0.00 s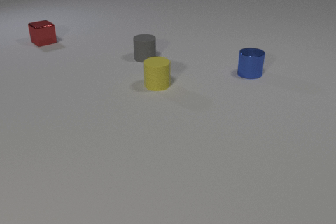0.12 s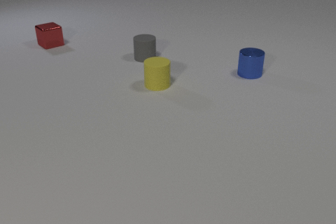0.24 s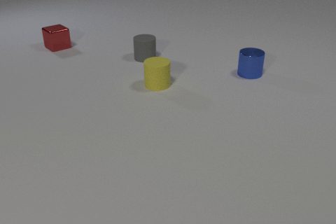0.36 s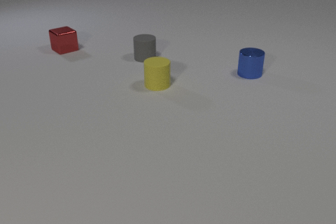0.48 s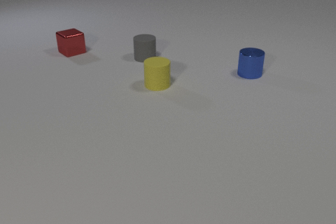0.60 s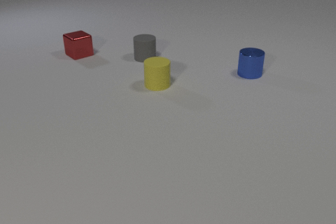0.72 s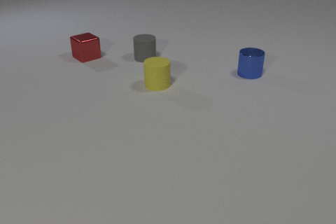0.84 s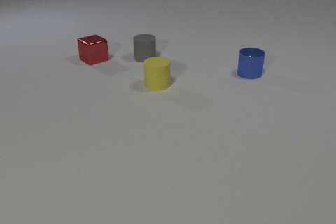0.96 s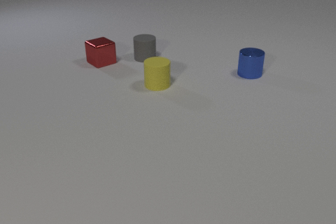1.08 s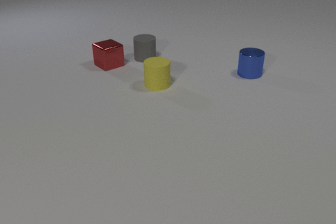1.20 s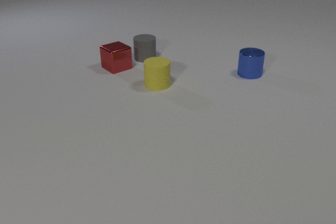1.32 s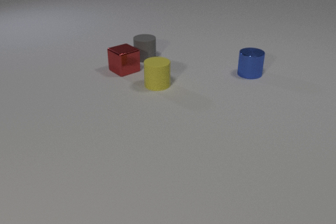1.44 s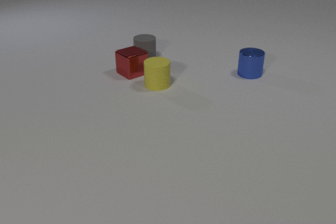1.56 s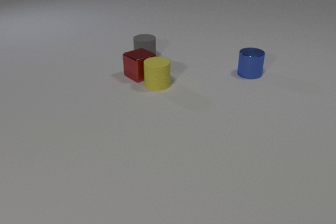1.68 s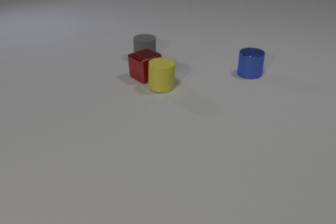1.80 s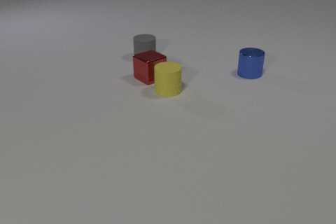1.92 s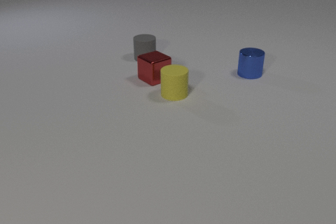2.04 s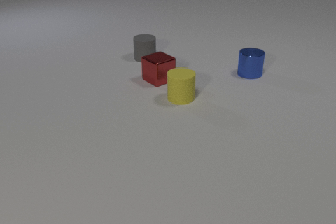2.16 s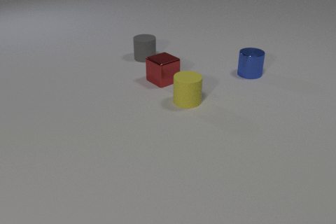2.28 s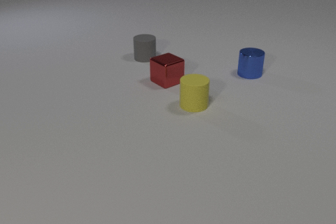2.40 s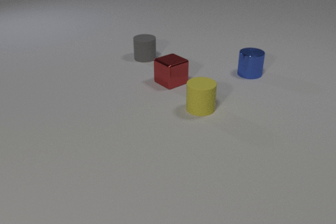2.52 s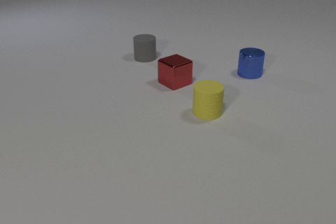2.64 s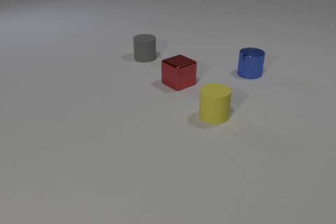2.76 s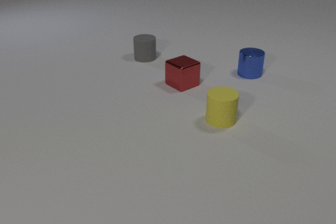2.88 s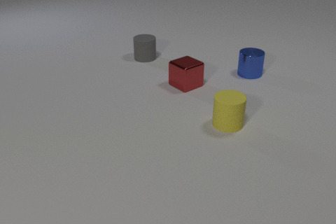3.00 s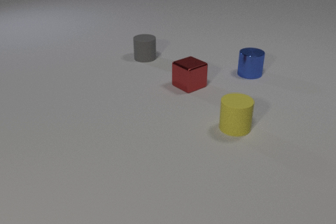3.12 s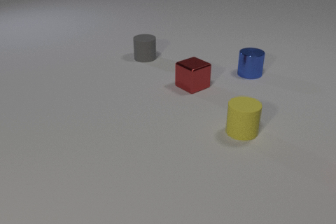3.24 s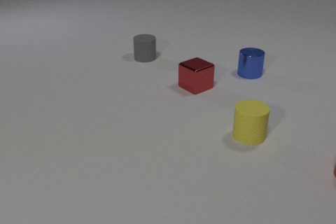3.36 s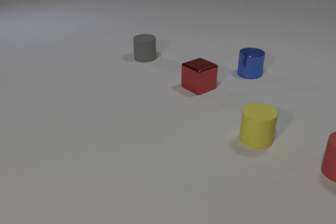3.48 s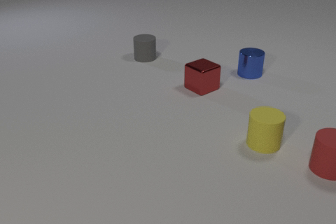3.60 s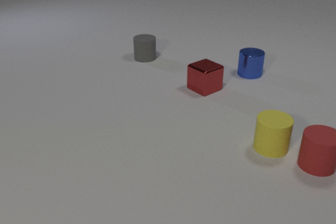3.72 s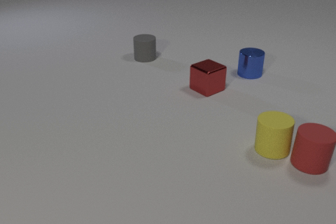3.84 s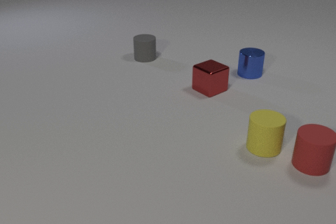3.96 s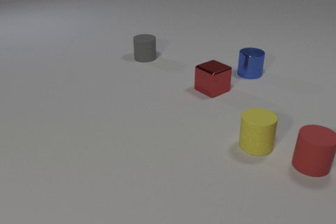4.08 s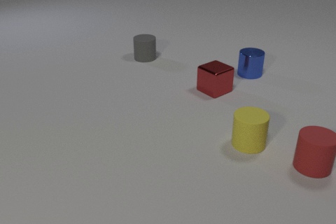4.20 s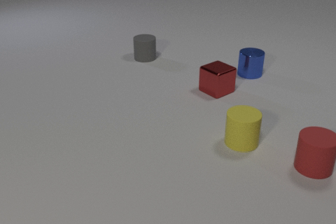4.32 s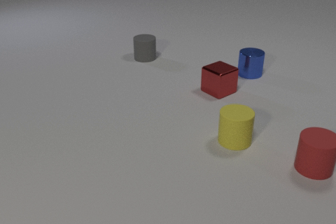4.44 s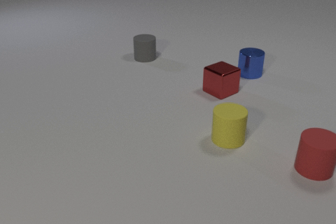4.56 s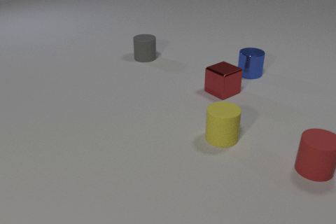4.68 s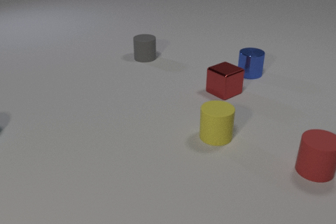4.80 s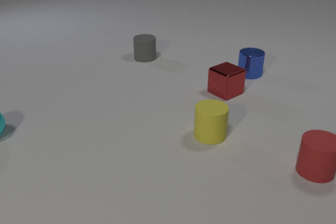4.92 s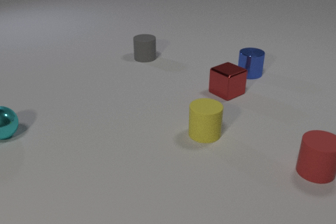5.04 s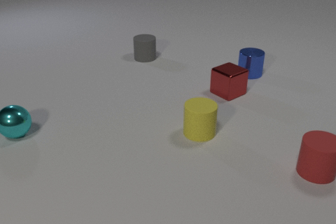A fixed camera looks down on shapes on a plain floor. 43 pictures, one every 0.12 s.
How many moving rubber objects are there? 2.
Are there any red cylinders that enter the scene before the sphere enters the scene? yes.
Are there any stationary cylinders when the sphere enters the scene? yes.
0.00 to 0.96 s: The red metal cube slides toward the camera and to the right.
0.96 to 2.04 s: The red metal cube slides to the right and toward the camera. The yellow rubber cylinder slides toward the camera and to the right. The red metal cube and the yellow rubber cylinder collide.
2.04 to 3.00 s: The red metal cube slides to the right and toward the camera. The yellow rubber cylinder slides to the right and toward the camera.
3.00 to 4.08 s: The red metal cube slides to the right. The yellow rubber cylinder slides toward the camera and to the right. The red rubber cylinder comes in at the right edge, slides to the left. The yellow rubber cylinder and the red rubber cylinder collide.
4.08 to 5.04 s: The red metal cube slides to the right. The yellow rubber cylinder slides to the left. The red rubber cylinder slides toward the camera. The cyan metal sphere comes in at the left edge, rolls to the right.
